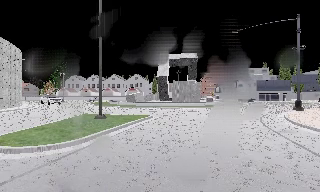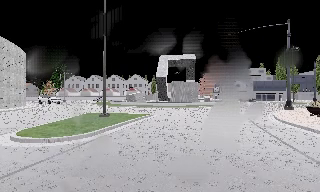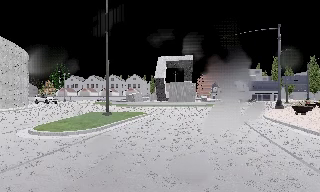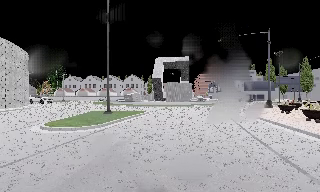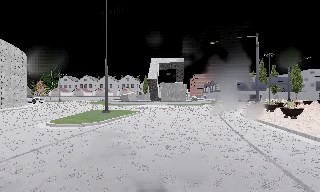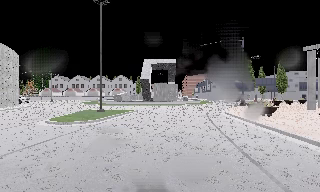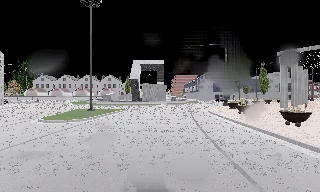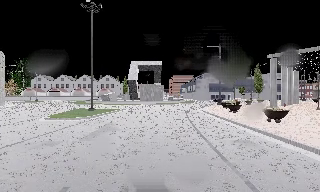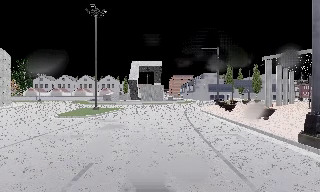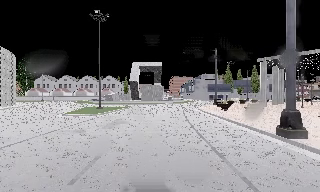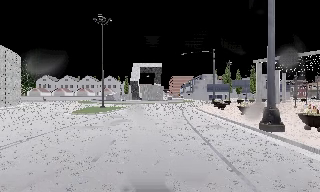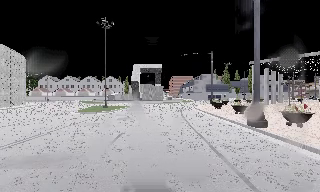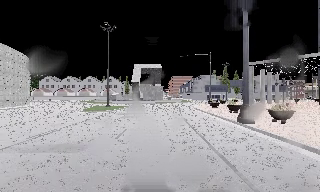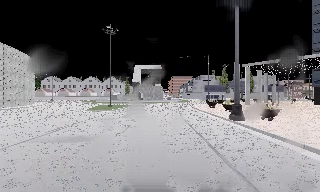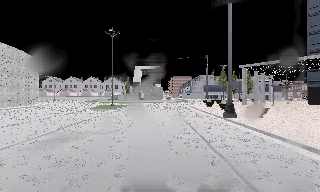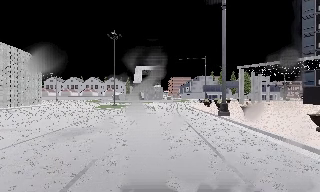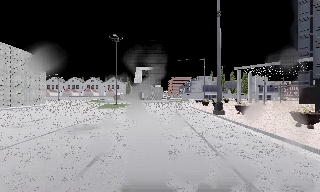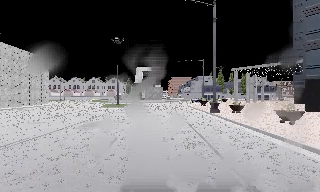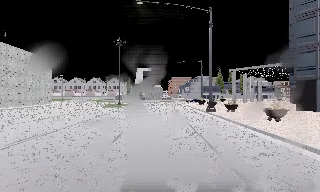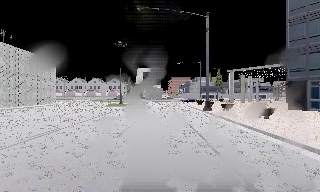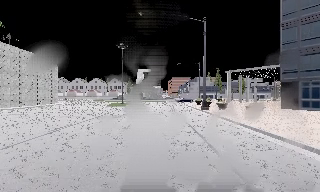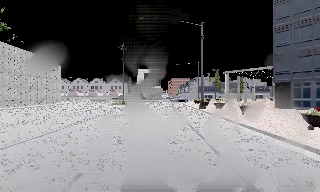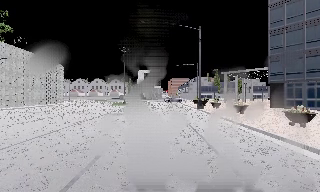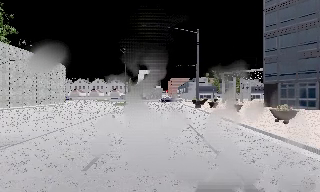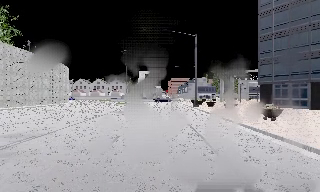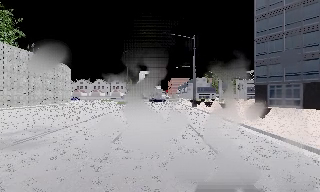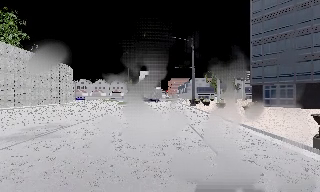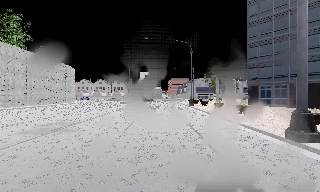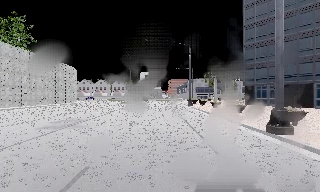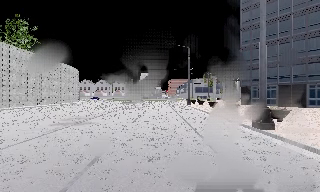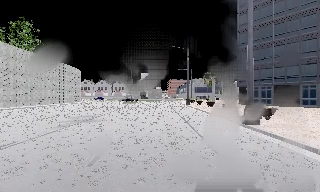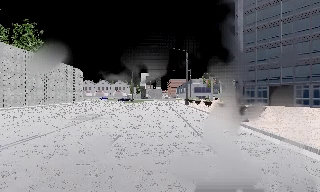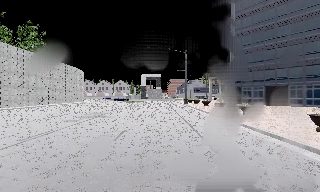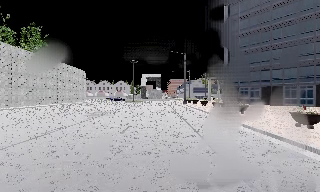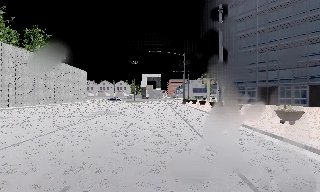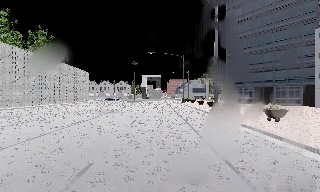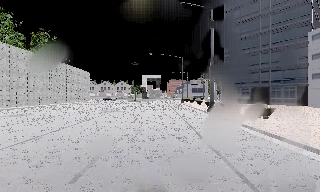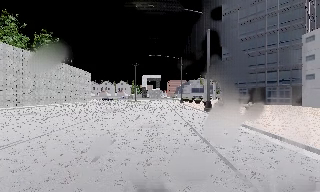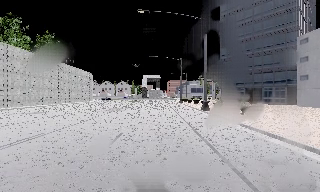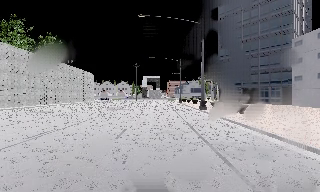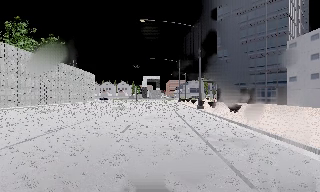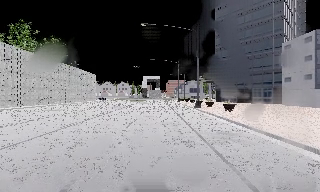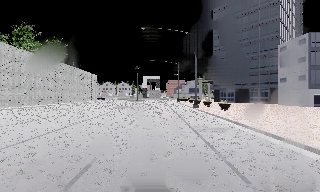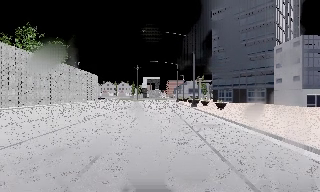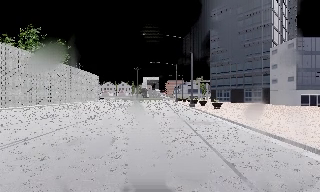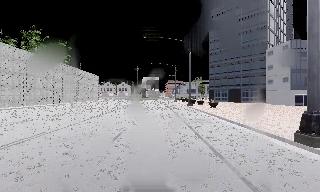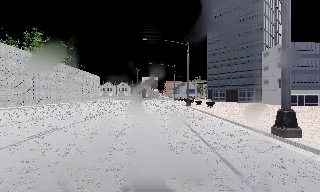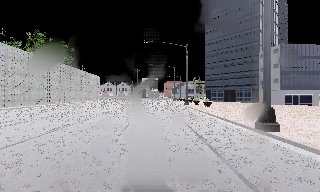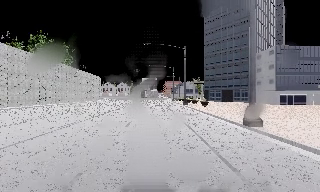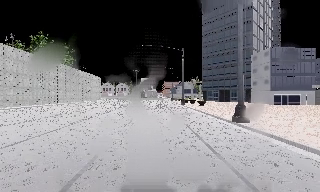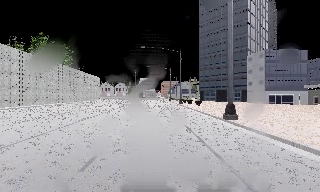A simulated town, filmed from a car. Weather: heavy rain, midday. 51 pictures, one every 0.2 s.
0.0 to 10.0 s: The scene slides to the left, as the camera pans about 15 degrees to its right. It travels backward, about 55 m, so what stands in front gets smaller.
The film runs backward here.
